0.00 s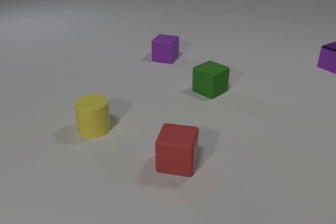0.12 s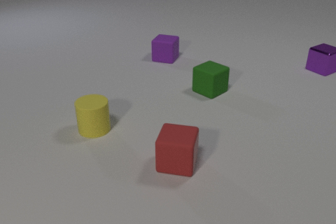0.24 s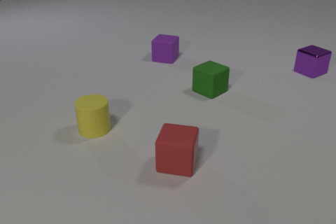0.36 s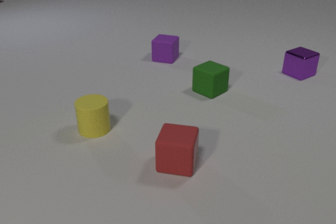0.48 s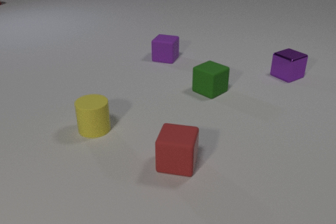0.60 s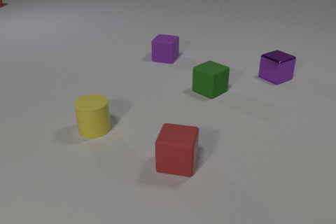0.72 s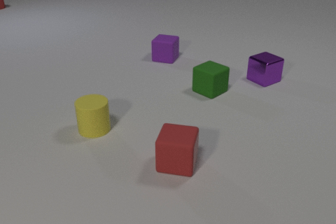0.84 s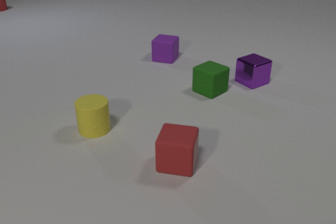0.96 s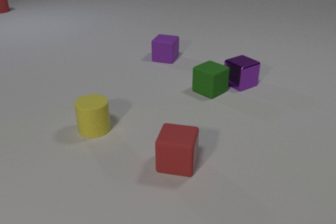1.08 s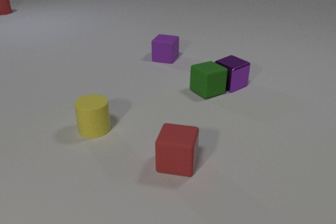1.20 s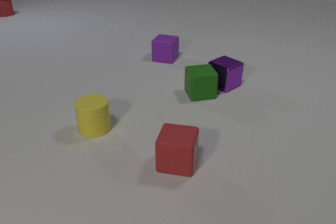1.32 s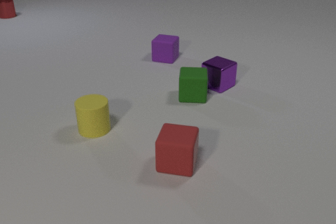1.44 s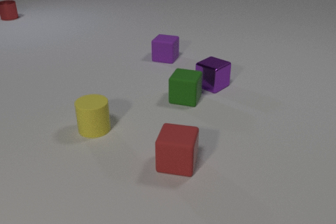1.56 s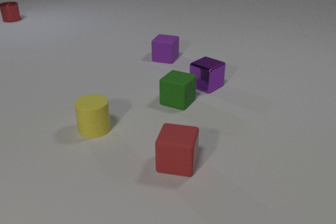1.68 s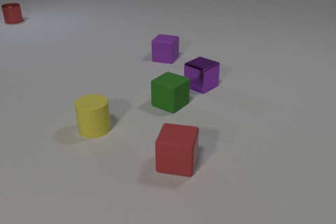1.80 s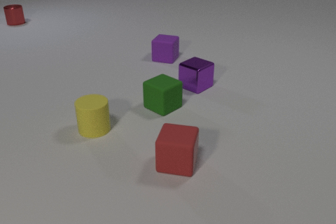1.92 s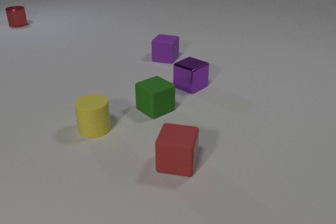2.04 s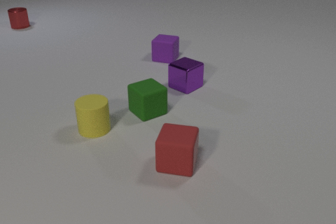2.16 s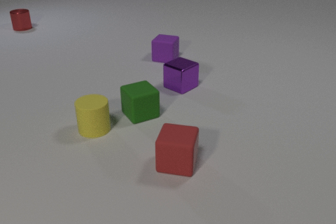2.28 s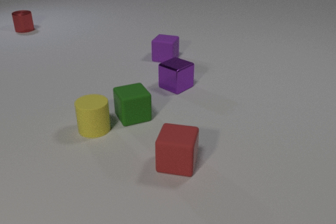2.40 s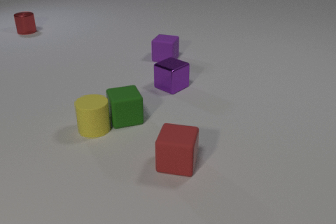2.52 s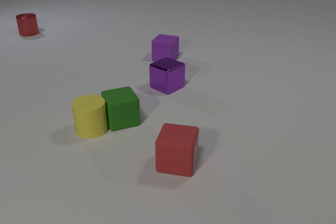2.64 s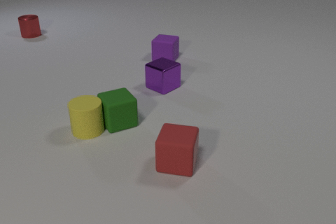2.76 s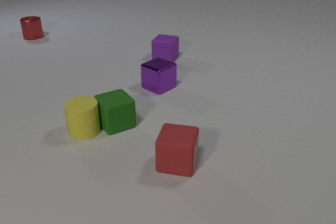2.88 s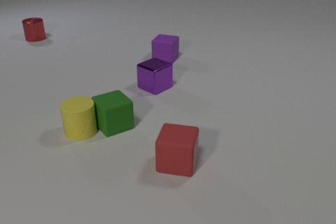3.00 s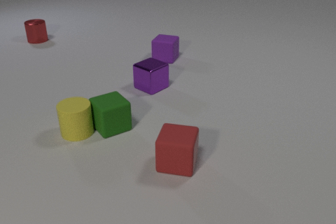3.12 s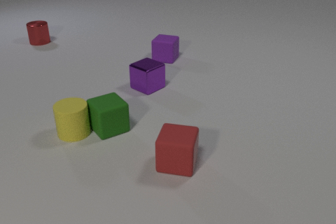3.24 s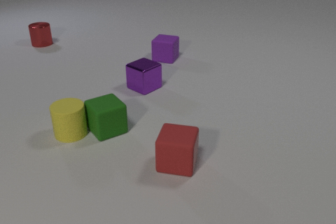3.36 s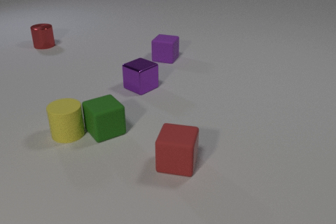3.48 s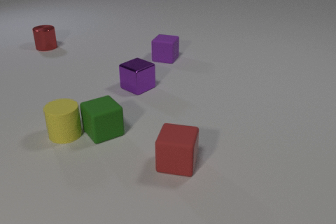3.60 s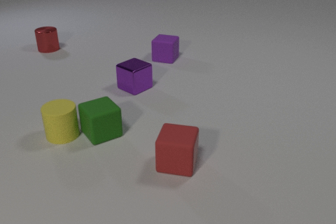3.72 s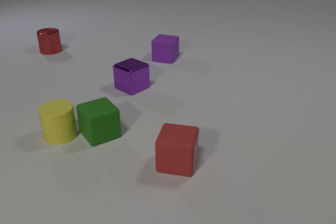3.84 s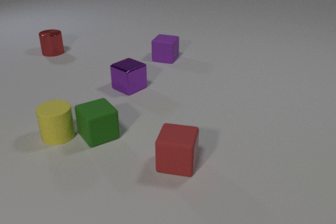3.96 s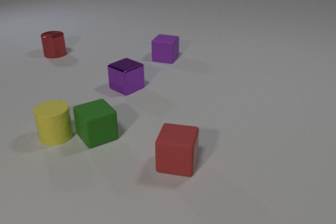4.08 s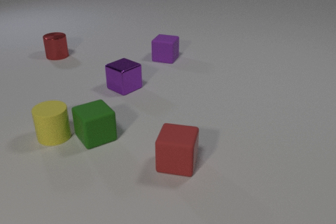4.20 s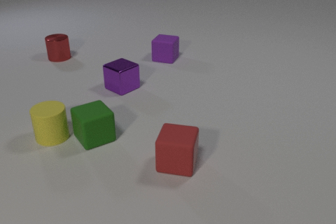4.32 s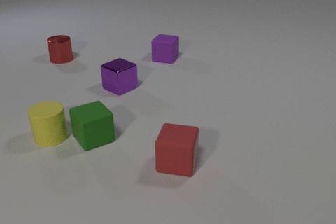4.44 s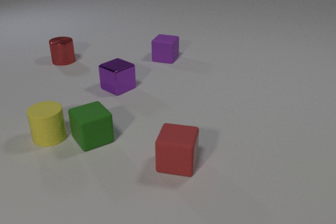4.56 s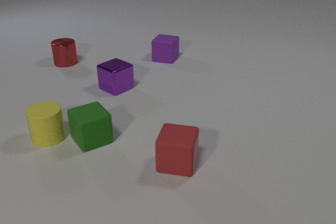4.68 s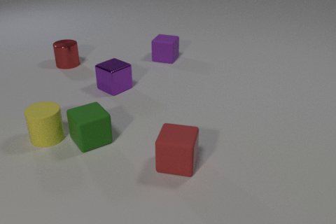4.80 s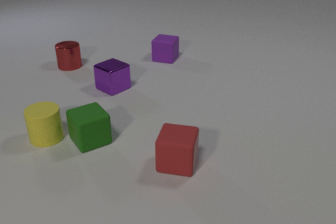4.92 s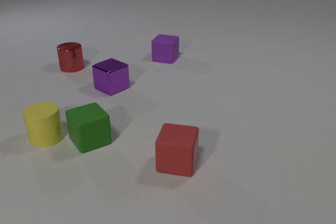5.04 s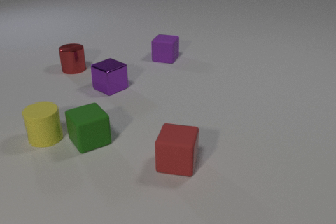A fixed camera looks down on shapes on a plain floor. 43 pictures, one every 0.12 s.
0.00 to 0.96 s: The purple metal cube slides to the left and toward the camera. The red metal cylinder comes in at the left edge, slides toward the camera.
0.96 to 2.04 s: The purple metal cube slides to the left. The green rubber cube slides to the left and toward the camera, spins clockwise seen from above by about 105 degrees, its near face sliding to the left. The red metal cylinder slides toward the camera. The purple metal cube and the green rubber cube collide.
2.04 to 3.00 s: The purple metal cube slides to the left. The green rubber cube slides to the left and toward the camera. The red metal cylinder slides toward the camera. The yellow rubber cylinder slides to the left. The green rubber cube and the yellow rubber cylinder collide.
3.00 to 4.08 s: The purple metal cube slides to the left. The green rubber cube slides toward the camera and to the left. The red metal cylinder slides toward the camera. The yellow rubber cylinder slides to the left.
4.08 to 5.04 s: The purple metal cube slides to the left. The green rubber cube moves, and ends about where it began. The red metal cylinder slides toward the camera. The yellow rubber cylinder slides to the left.
What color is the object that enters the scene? red.
What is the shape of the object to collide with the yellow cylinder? cube.
How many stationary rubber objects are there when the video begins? 4.
